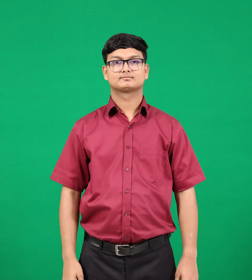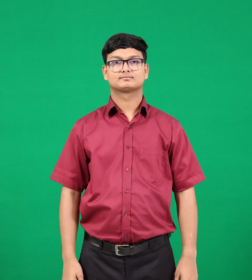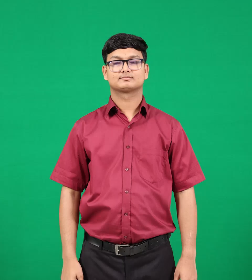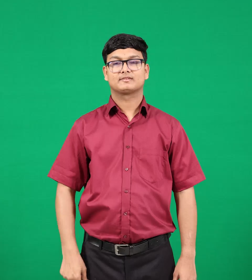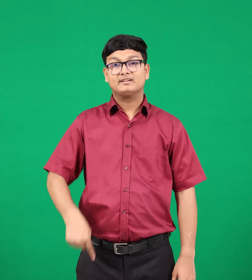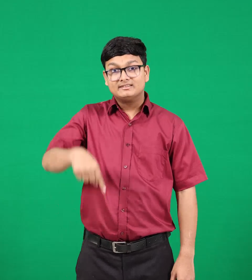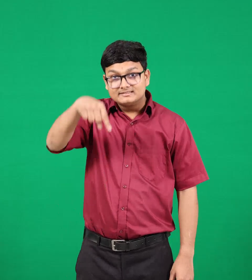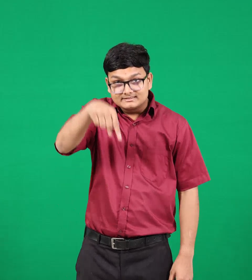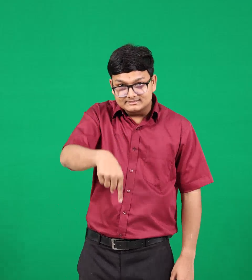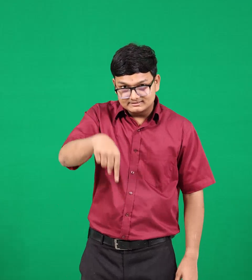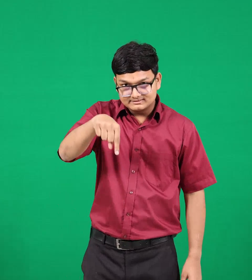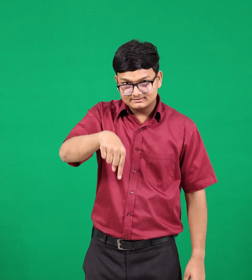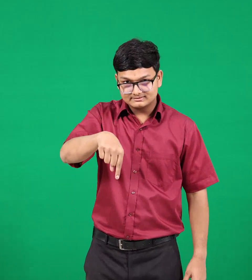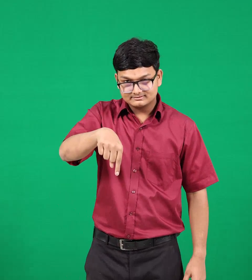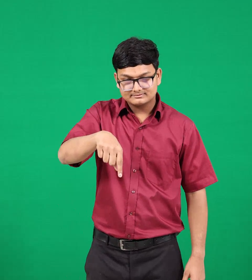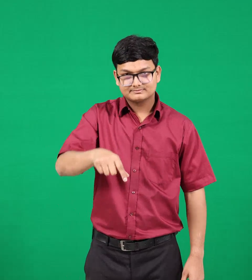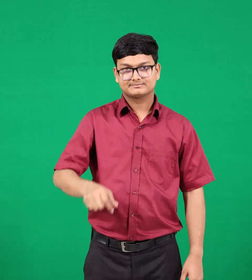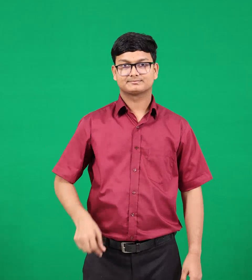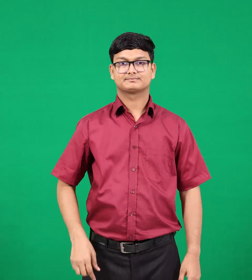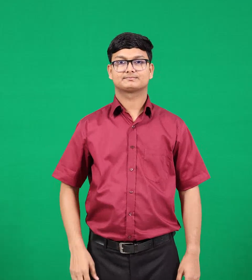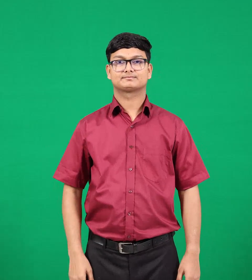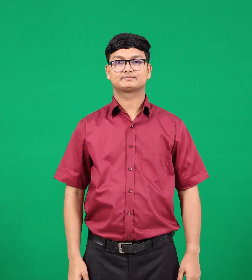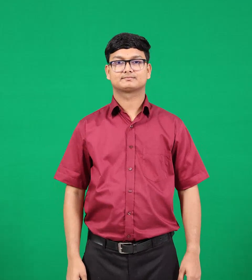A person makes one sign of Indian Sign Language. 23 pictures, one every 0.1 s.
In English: below
